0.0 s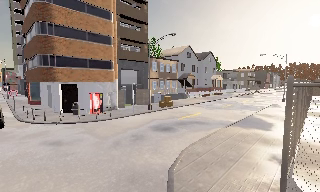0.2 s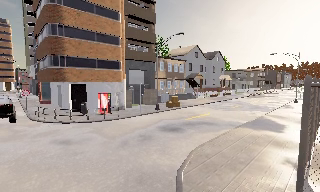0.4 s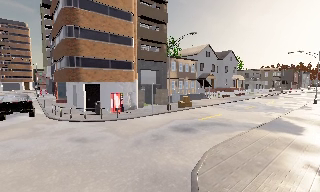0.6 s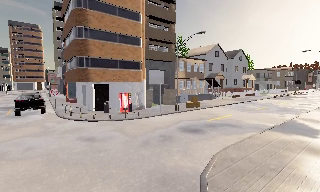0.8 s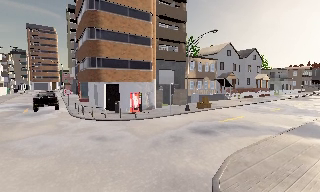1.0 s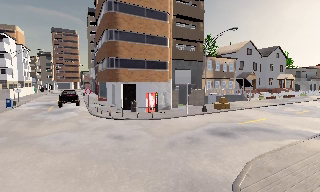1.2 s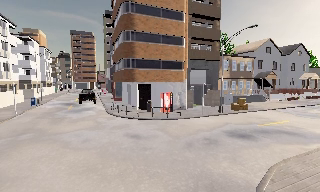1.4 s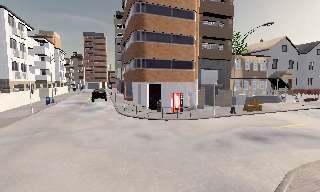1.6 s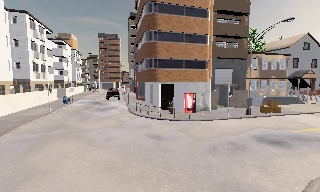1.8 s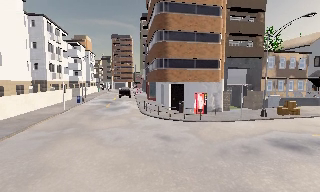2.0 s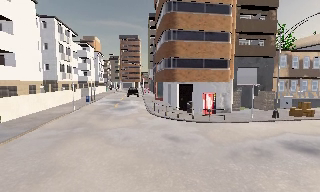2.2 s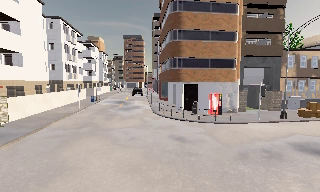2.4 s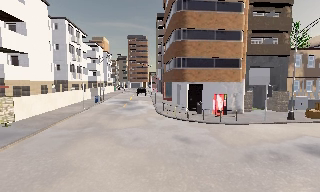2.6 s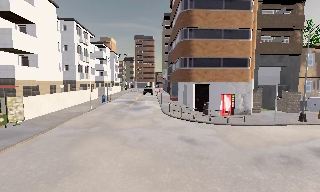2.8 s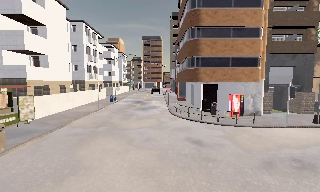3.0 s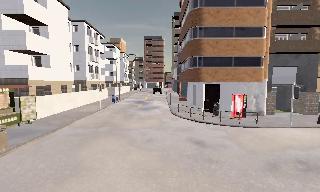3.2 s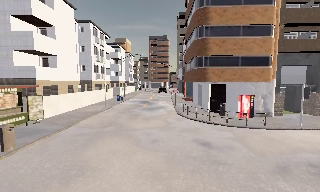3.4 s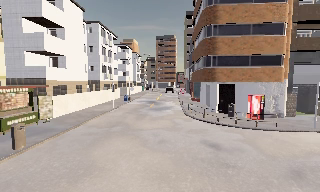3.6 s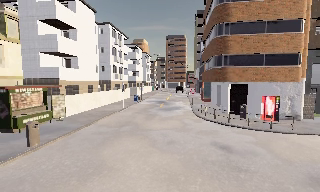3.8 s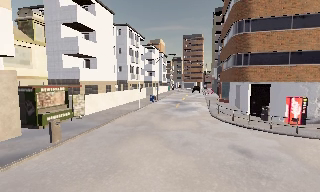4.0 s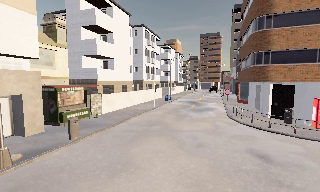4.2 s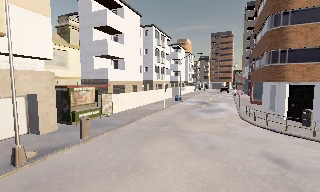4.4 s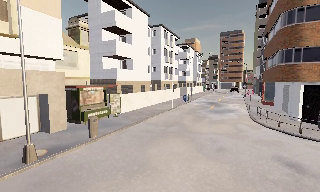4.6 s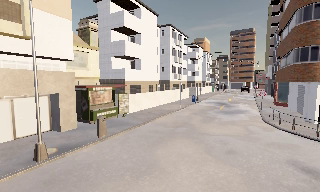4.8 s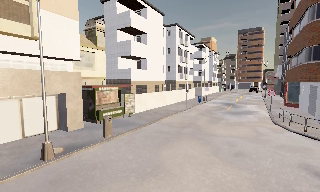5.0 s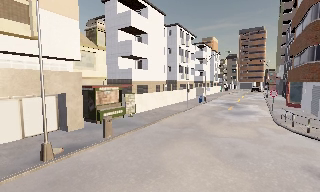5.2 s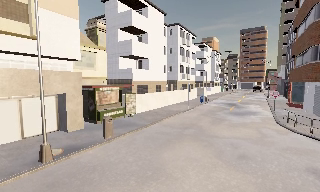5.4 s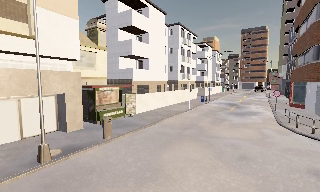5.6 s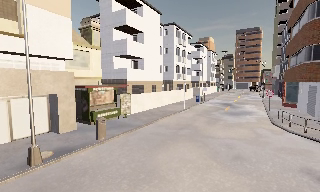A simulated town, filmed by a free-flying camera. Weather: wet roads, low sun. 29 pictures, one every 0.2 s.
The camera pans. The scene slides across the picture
to the right.
The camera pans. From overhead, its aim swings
counterclockwise.
0.0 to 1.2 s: The camera pans to its left, which is counterclockwise from overhead, by about 25 degrees. It travels to its left, about 0.5 m, so close, fixed things drift to the right.
1.2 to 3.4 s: The camera swings to its left by about 25 degrees, and the scene slides to the right. It travels forward, about 1 m, so what stands in front looms larger.
3.4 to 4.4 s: The camera swings to its left by about 20 degrees, and the scene slides to the right.
4.4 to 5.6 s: The camera travels forward, about 0.5 m, so what stands in front looms larger.
The film runs forward here.
